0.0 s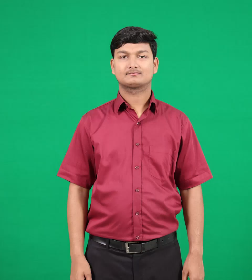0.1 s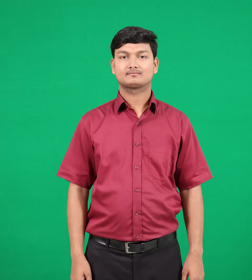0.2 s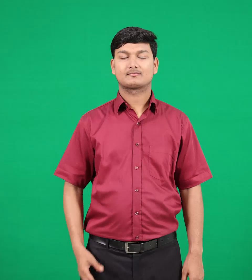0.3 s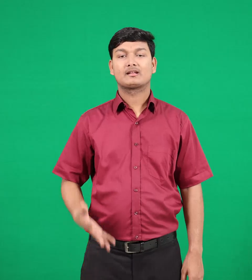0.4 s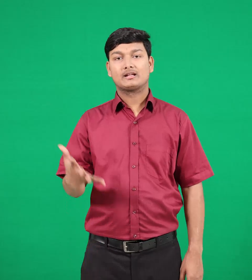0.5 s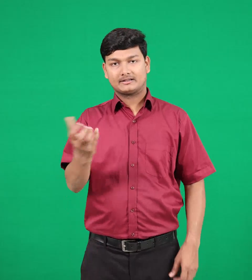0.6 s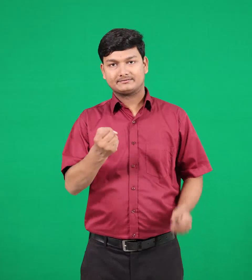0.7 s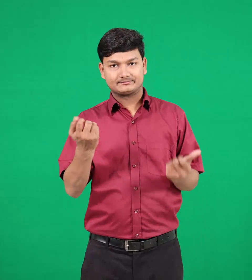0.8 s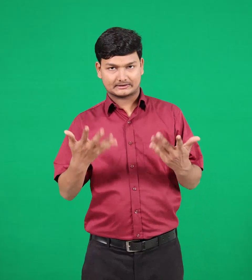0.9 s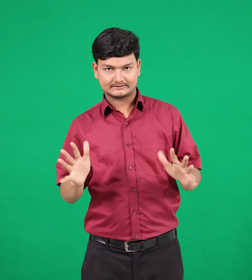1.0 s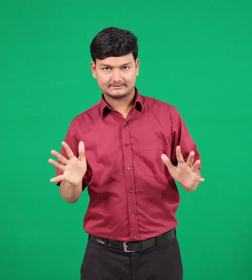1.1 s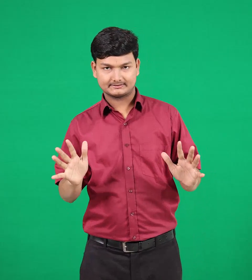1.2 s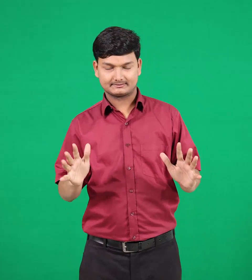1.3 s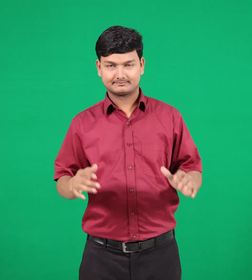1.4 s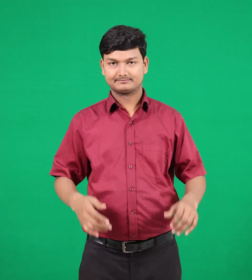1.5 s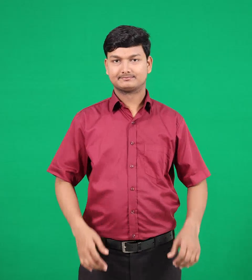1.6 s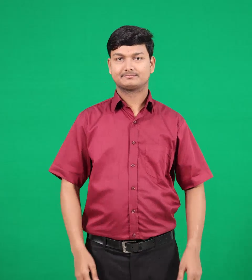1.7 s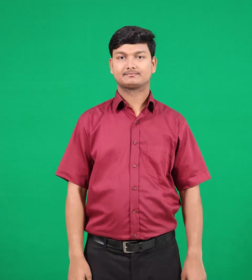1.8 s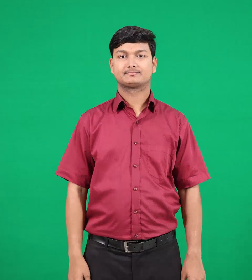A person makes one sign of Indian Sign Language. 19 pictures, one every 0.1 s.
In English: bought
